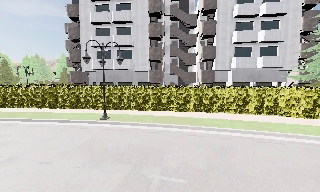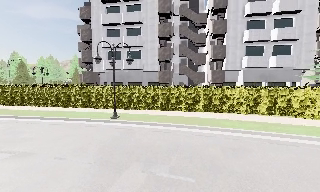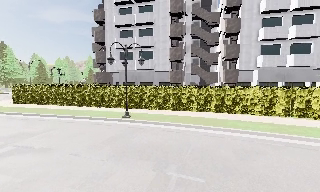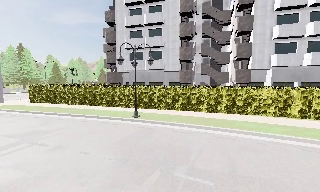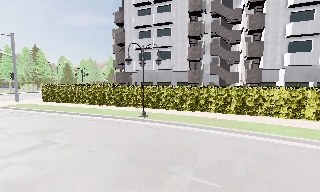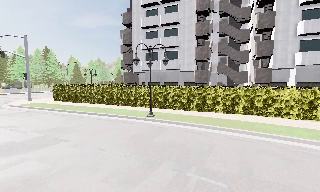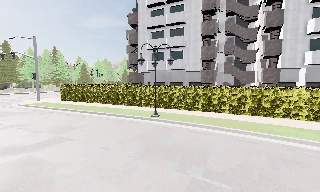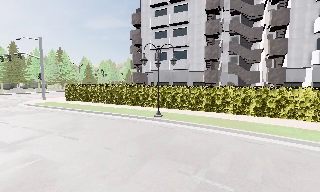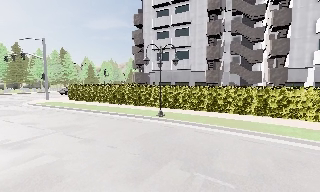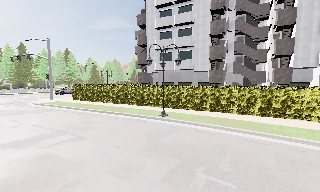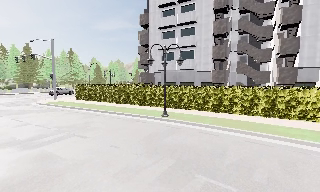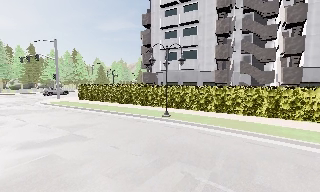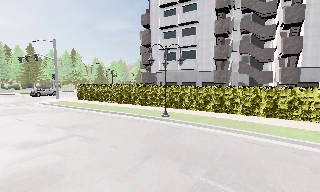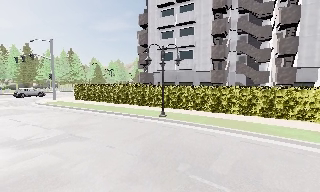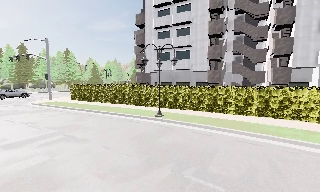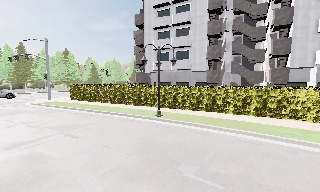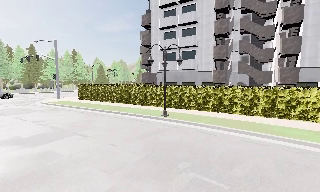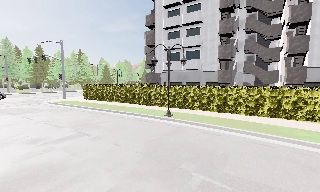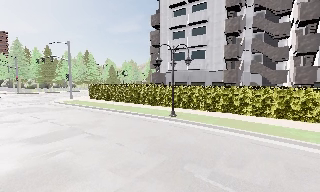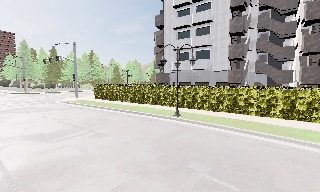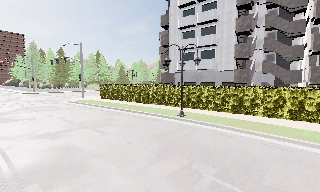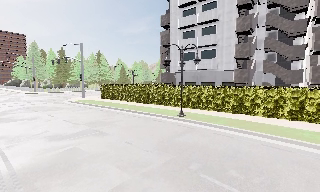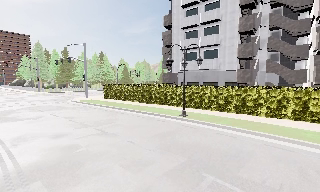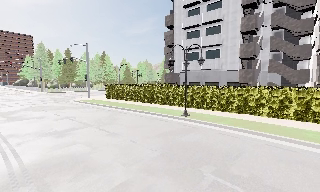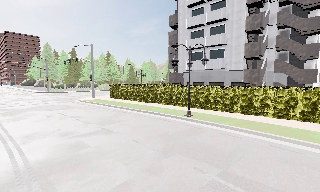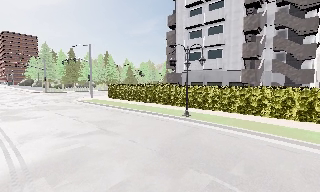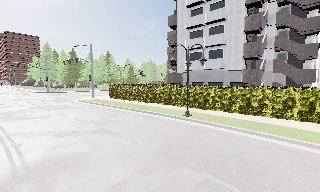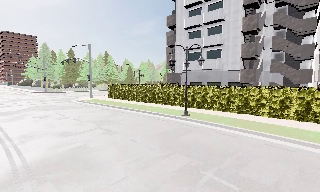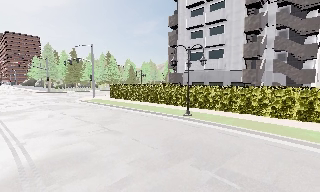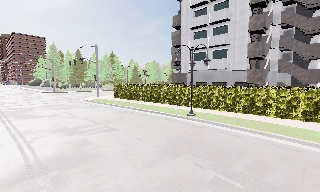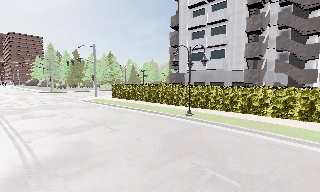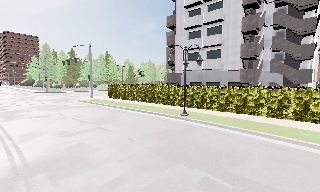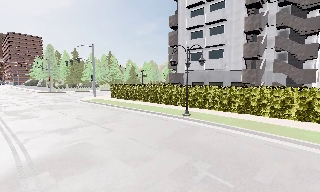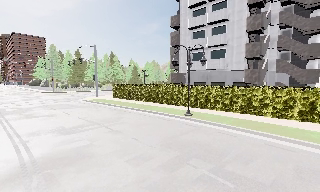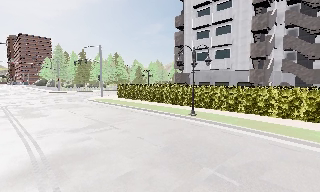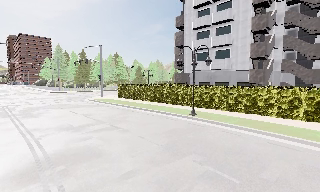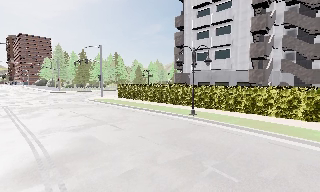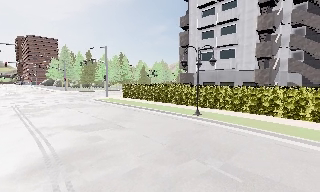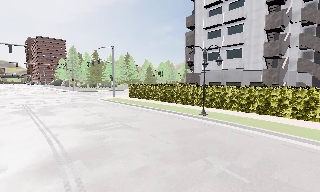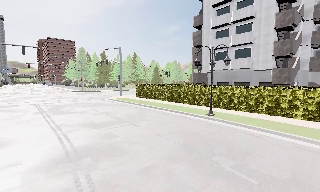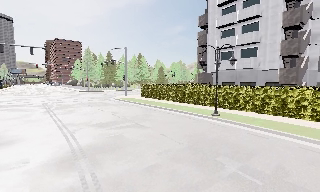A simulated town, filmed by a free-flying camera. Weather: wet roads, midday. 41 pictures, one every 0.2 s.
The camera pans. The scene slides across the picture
to the right.
The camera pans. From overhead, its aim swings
counterclockwise.
0.0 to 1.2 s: The scene slides to the right, as the camera pans about 20 degrees to its left.
1.2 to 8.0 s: The camera pans to its left, which is counterclockwise from overhead, by about 25 degrees. It travels backward and to its right, about 1.5 m, so what stands in front gets smaller.
The film runs backward here.
